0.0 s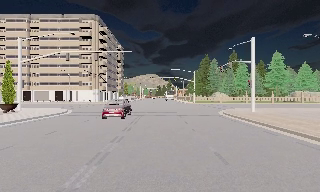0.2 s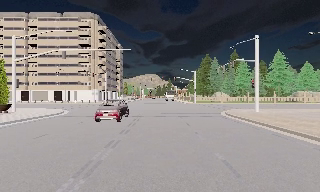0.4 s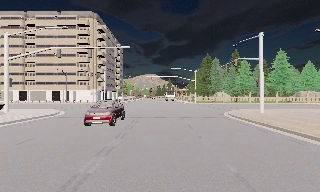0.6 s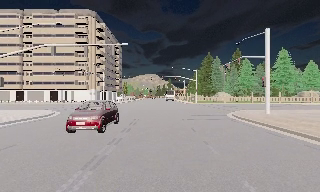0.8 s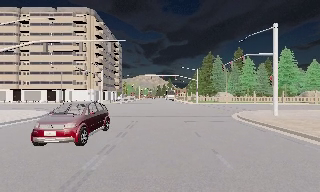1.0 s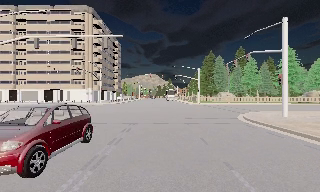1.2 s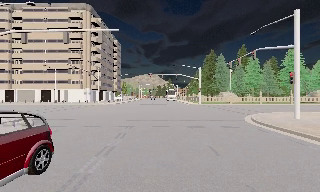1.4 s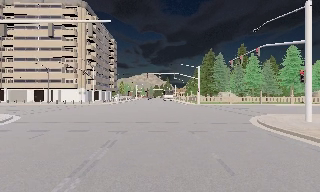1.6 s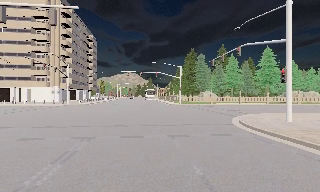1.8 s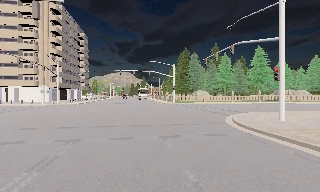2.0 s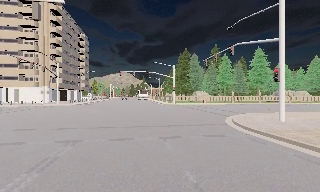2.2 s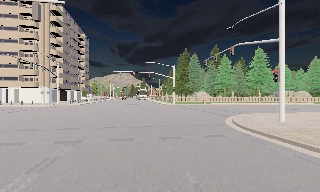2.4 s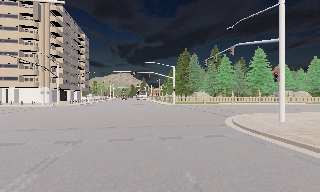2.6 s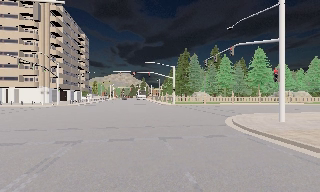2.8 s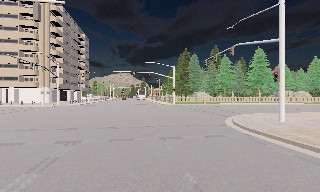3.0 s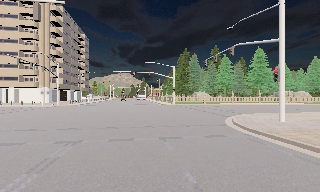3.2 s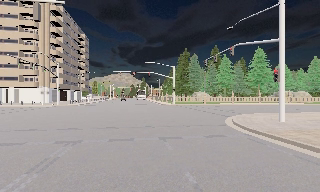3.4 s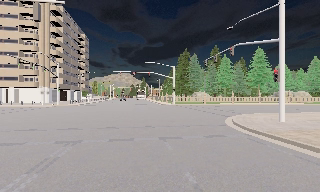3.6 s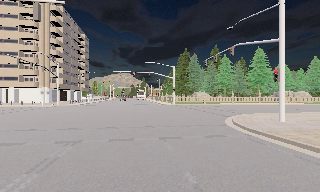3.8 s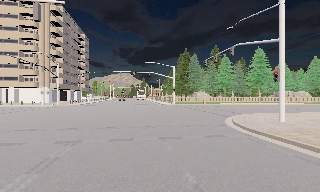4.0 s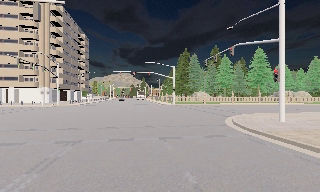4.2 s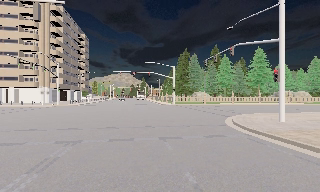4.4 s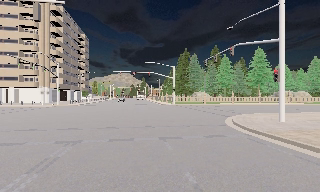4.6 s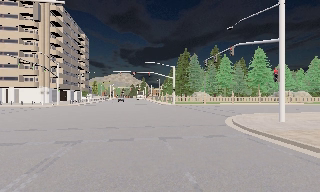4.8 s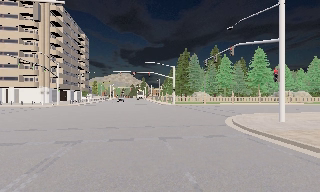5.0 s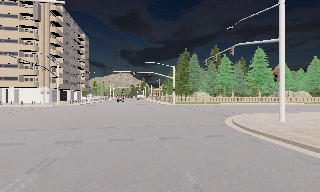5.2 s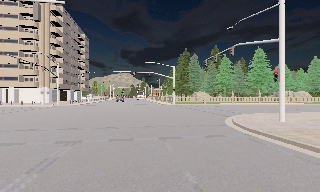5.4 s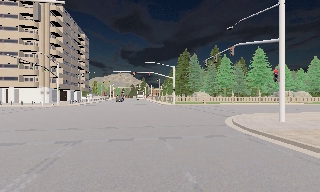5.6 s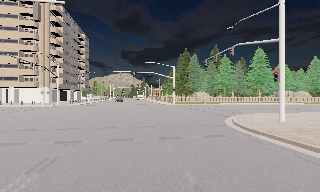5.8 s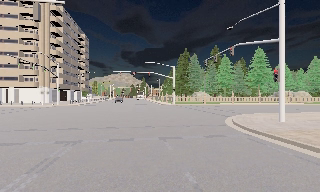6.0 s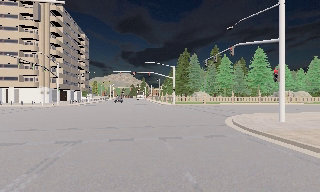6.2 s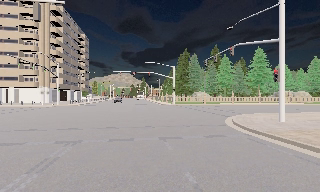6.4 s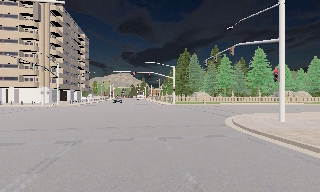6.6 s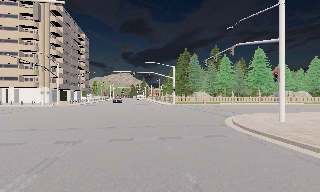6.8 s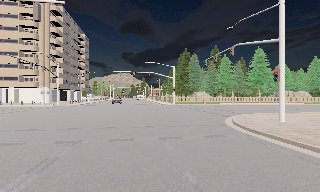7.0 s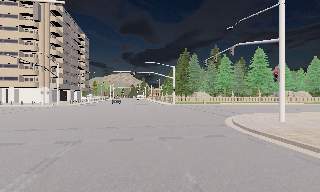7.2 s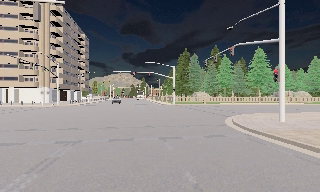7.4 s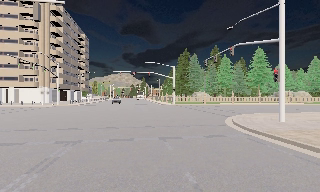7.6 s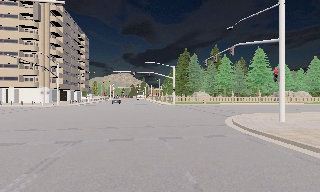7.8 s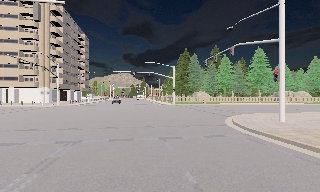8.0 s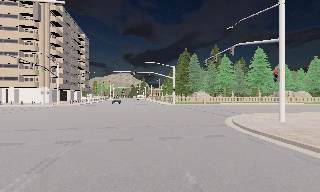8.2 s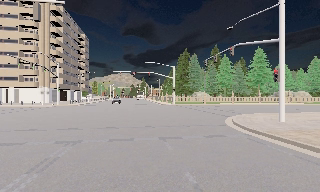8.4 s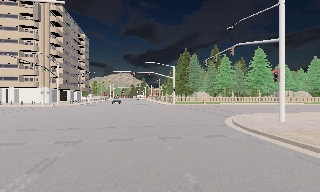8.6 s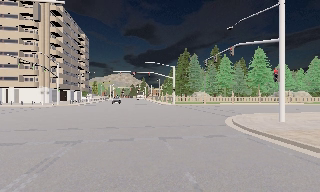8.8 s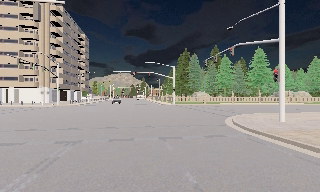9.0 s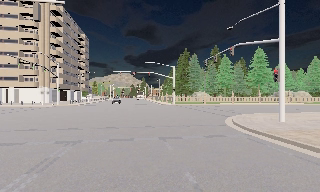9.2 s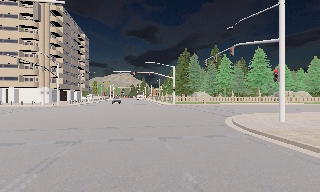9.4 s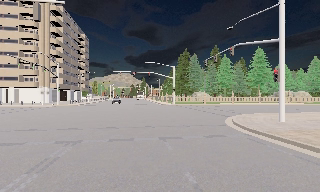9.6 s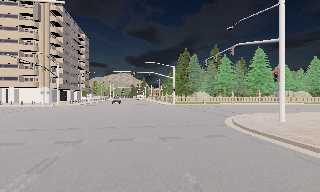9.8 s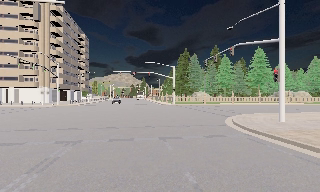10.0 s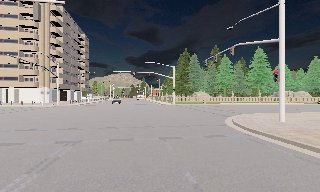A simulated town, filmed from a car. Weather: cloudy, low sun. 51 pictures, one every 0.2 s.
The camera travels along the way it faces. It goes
forward.
0.0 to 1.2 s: The camera travels forward, about 5 m, so what stands in front looms larger.
1.2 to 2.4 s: The camera travels forward, about 2.5 m, so what stands in front looms larger. It loses speed.
2.4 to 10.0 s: The camera keeps its place and its aim.
The film runs forward here.
